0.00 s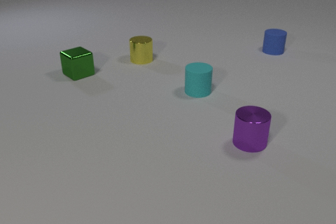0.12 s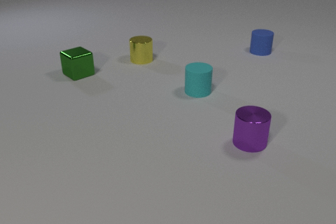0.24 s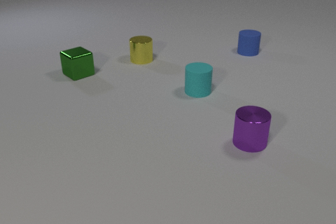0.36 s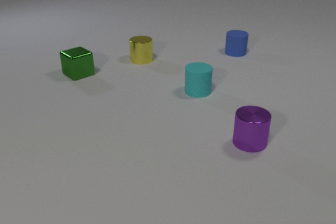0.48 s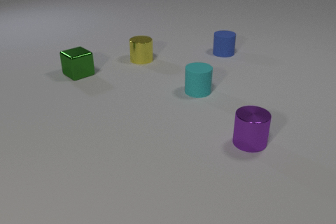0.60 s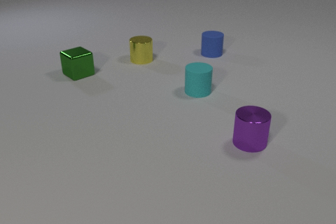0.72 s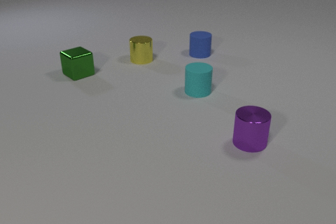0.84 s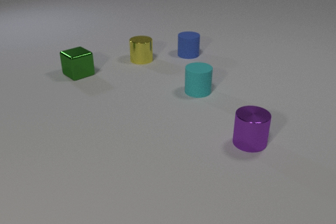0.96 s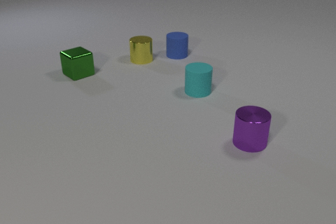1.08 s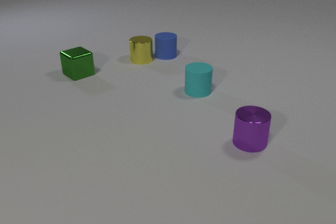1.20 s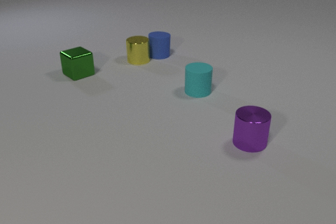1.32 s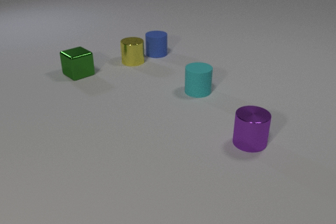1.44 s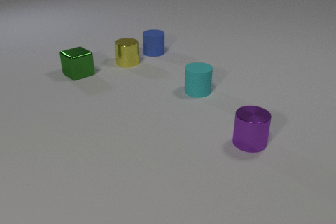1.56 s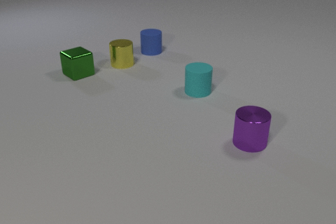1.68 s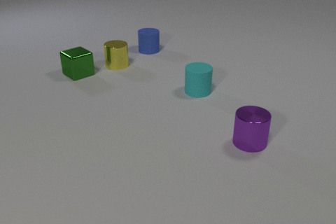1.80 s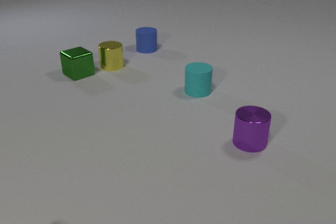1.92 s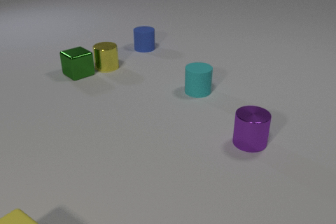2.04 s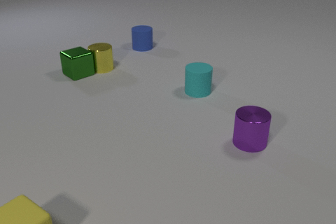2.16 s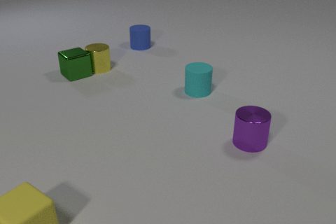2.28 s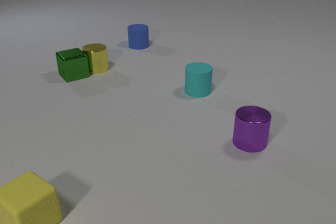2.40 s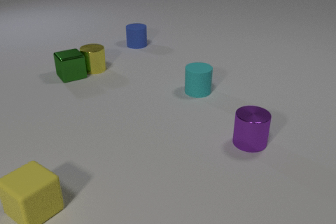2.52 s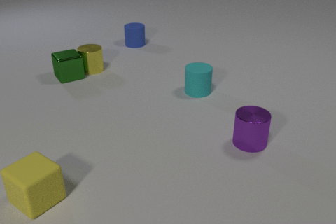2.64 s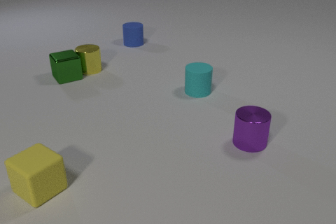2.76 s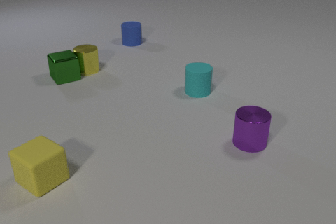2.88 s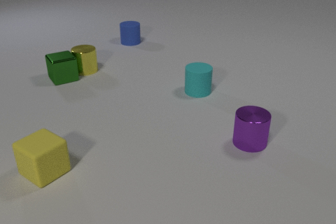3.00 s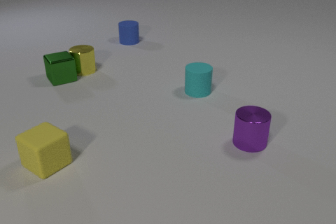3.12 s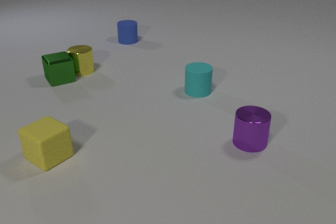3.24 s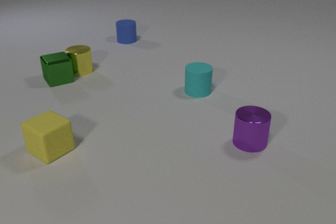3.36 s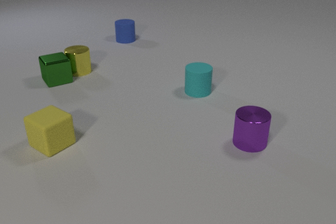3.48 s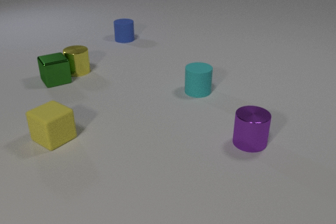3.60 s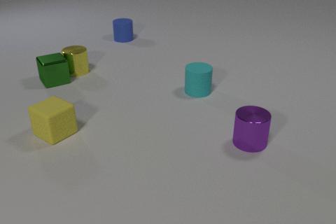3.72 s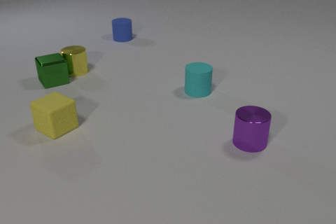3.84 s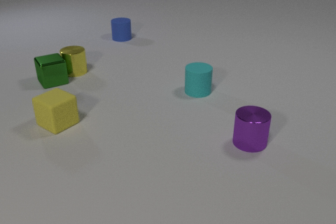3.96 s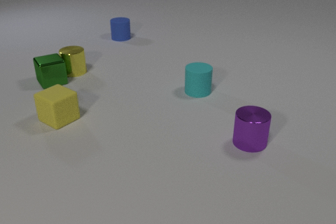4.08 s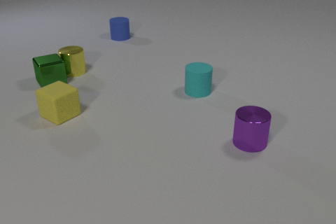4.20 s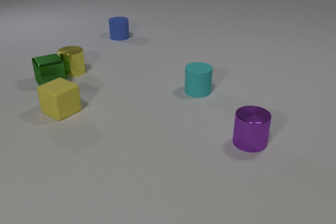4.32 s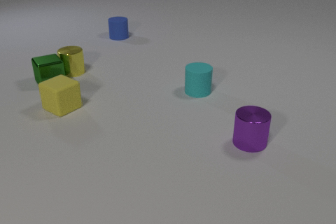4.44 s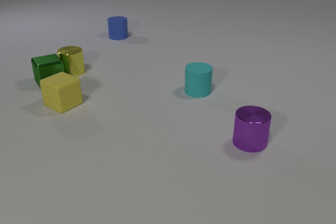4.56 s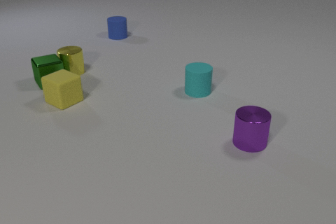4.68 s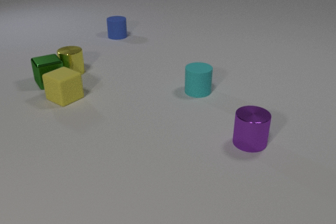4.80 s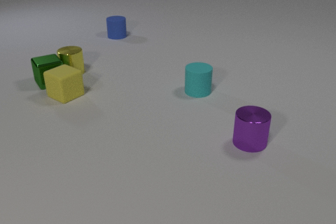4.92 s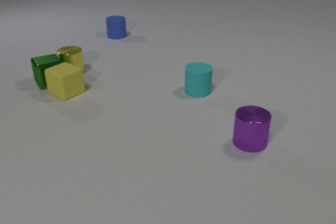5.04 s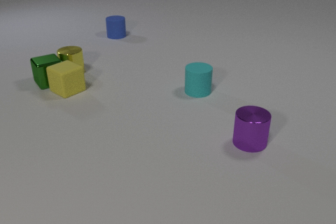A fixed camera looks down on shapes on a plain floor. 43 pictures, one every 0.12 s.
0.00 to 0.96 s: The blue rubber cylinder slides to the left.
0.96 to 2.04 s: The blue rubber cylinder slides to the left and away from the camera. The yellow metal cylinder slides to the left and toward the camera. The yellow rubber cube comes in at the bottom edge, slides away from the camera. The blue rubber cylinder and the yellow metal cylinder collide. The yellow metal cylinder and the green metal cube collide.
2.04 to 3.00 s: The blue rubber cylinder slides away from the camera and to the left. The yellow metal cylinder slides to the left. The green metal cube slides to the left and toward the camera. The yellow rubber cube slides away from the camera.
3.00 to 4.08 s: The blue rubber cylinder slides away from the camera and to the left. The yellow metal cylinder slides to the left. The green metal cube slides to the left. The yellow rubber cube slides away from the camera.
4.08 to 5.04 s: The blue rubber cylinder slides away from the camera. The yellow rubber cube slides away from the camera. The green metal cube and the yellow rubber cube collide.
How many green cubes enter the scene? 0.
How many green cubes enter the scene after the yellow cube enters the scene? 0.
What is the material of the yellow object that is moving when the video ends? rubber.
